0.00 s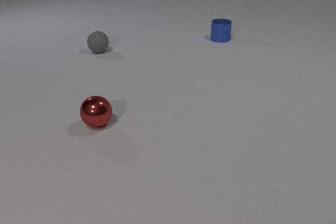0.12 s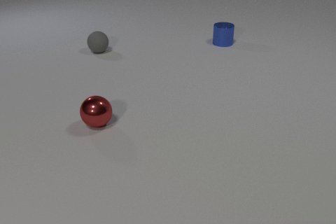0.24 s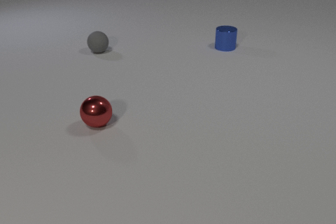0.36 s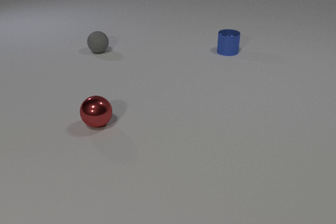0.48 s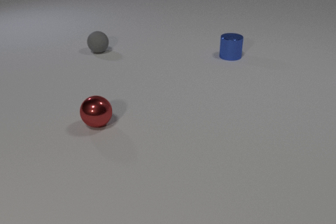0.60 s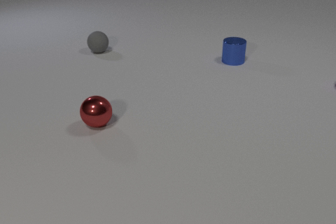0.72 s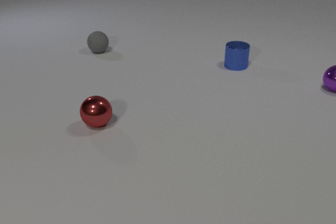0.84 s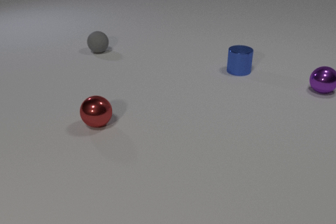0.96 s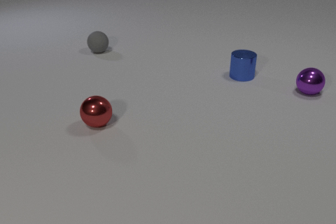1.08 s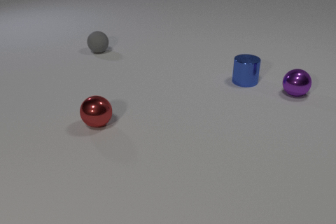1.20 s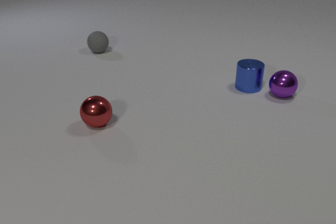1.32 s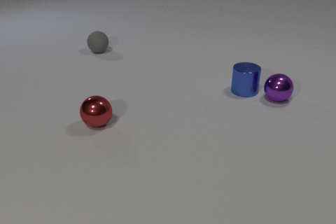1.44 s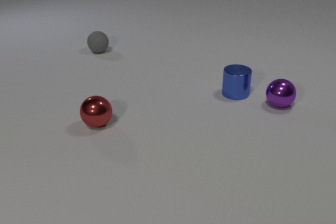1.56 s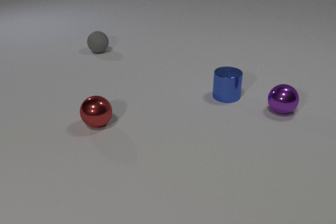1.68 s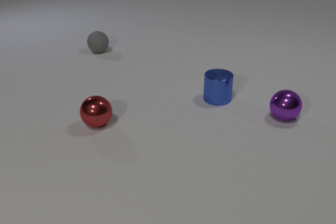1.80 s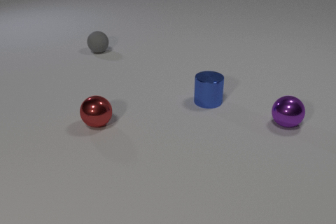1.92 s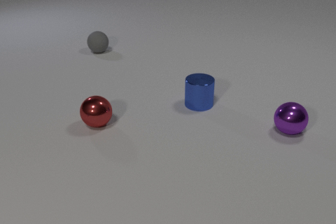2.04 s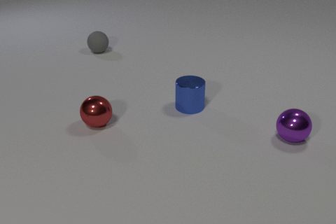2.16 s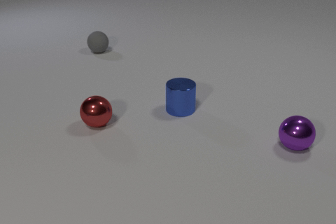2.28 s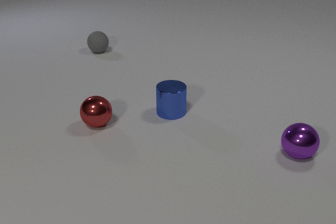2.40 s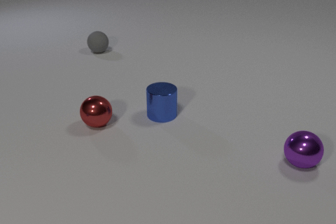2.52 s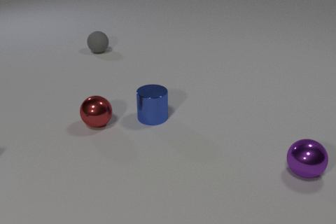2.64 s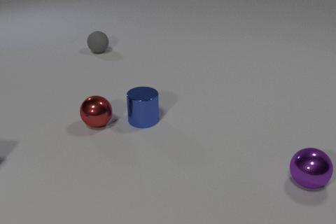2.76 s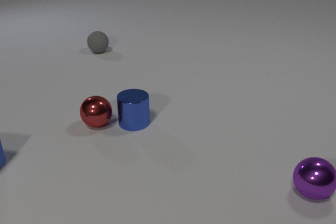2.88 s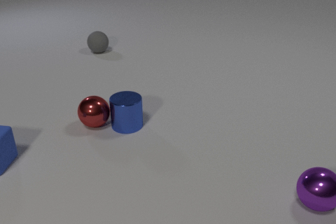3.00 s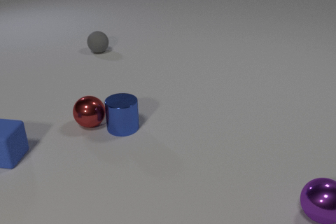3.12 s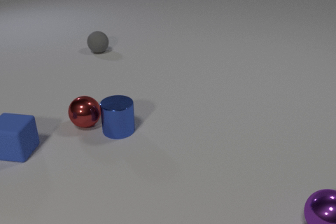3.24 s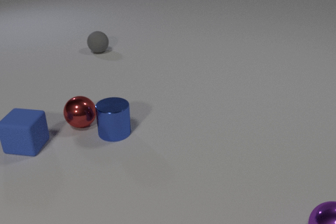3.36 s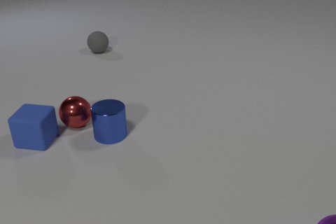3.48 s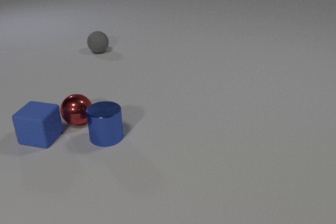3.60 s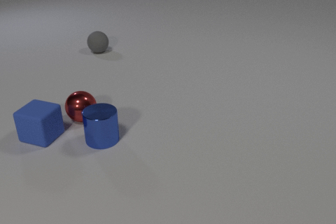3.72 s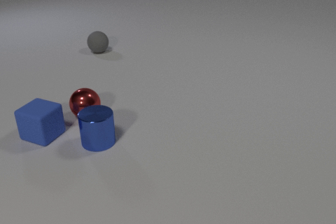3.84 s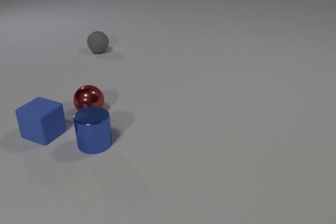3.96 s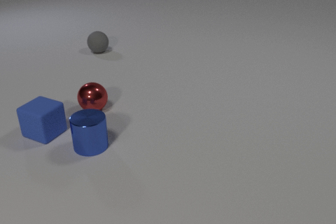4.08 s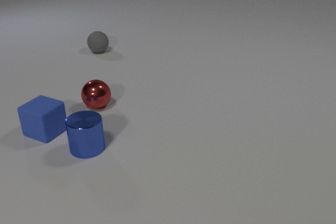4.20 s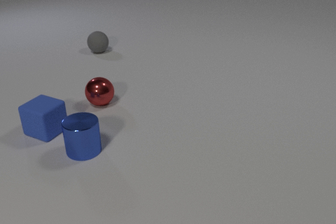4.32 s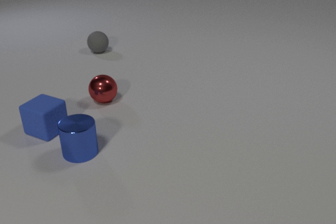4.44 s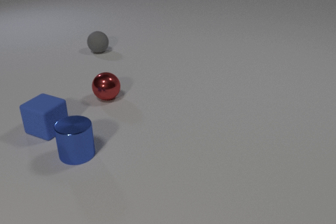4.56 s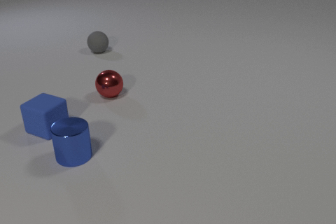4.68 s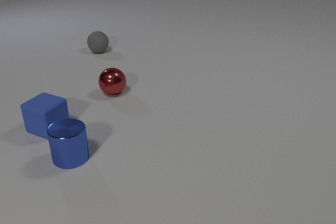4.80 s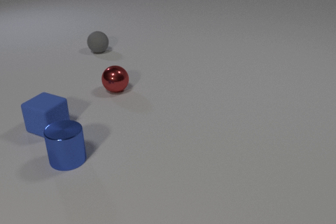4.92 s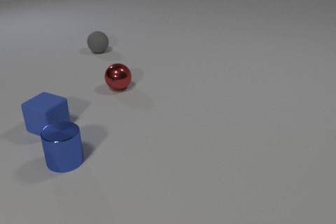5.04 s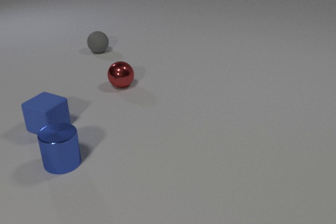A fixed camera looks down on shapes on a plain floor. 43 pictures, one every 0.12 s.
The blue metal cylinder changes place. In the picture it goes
toward the camera.
The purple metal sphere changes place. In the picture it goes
toward the camera.
0.00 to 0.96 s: The blue metal cylinder slides toward the camera. The purple metal sphere comes in at the right edge, rolls to the left and toward the camera.
0.96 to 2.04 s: The blue metal cylinder slides toward the camera and to the left. The purple metal sphere rolls toward the camera. The blue metal cylinder and the purple metal sphere collide.
2.04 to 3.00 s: The blue metal cylinder slides to the left and toward the camera. The purple metal sphere rolls toward the camera. The red metal sphere rolls to the left. The blue rubber cube comes in at the left edge, slides to the right and away from the camera. The blue metal cylinder and the red metal sphere collide.
3.00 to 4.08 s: The blue metal cylinder slides to the left and toward the camera. The purple metal sphere rolls toward the camera, leaves at the bottom edge. The red metal sphere rolls away from the camera. The blue rubber cube slides to the right and away from the camera. The red metal sphere and the blue rubber cube collide.
4.08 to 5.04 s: The blue metal cylinder slides to the left and toward the camera. The red metal sphere rolls away from the camera and to the right. The blue rubber cube slides away from the camera.
How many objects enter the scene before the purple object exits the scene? 2.
How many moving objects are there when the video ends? 3.
Are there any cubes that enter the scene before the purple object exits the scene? yes.
